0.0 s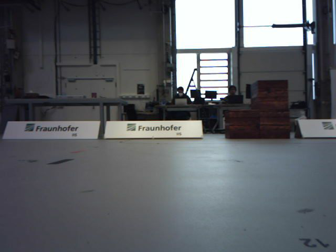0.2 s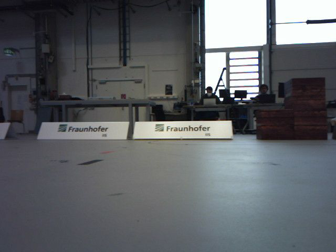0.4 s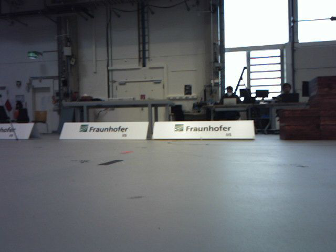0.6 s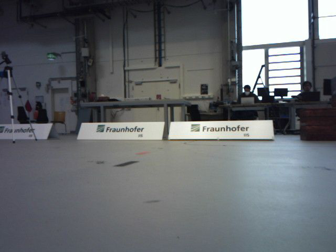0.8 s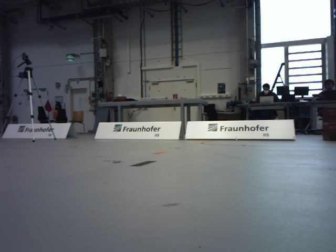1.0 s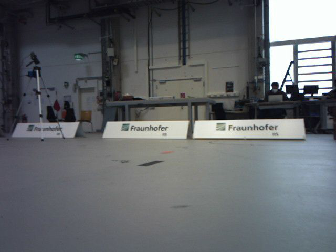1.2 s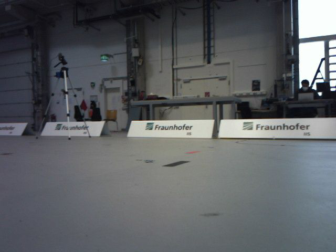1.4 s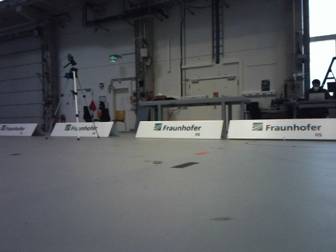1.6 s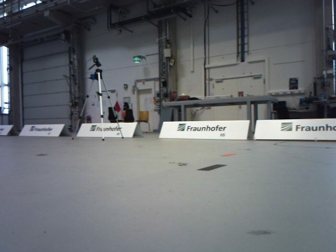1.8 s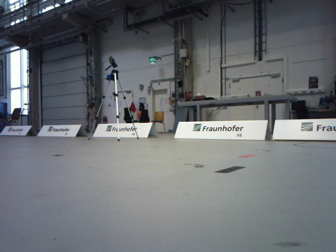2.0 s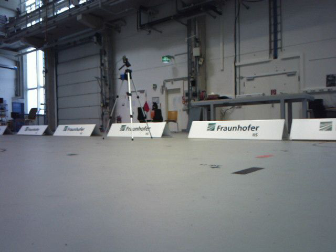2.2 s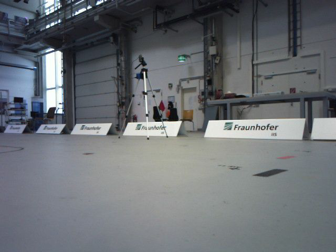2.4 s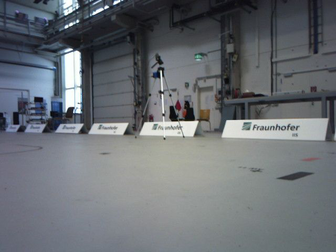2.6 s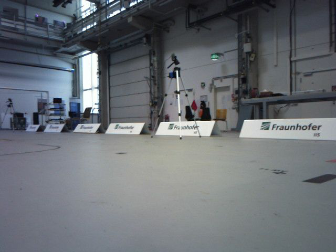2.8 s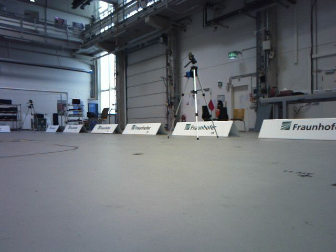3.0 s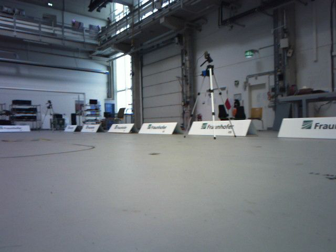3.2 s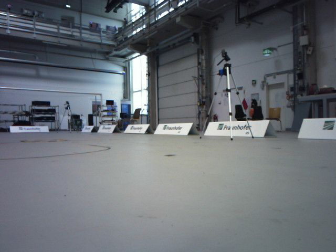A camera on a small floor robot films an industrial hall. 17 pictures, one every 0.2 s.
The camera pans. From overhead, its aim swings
counterclockwise.
The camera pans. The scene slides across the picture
to the right.
0.0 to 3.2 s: The scene slides to the right, as the camera pans about 55 degrees to its left. It travels forward, about 0.6 m.
The film runs forward here.
